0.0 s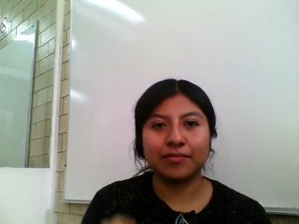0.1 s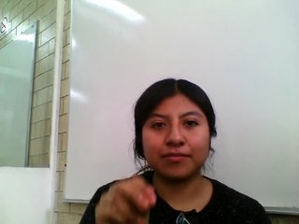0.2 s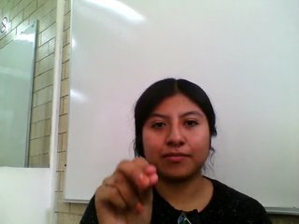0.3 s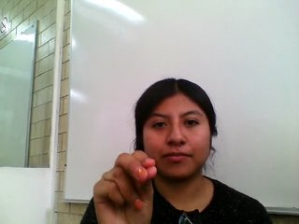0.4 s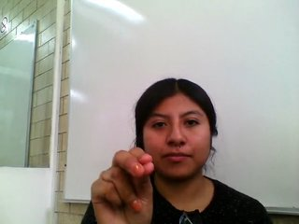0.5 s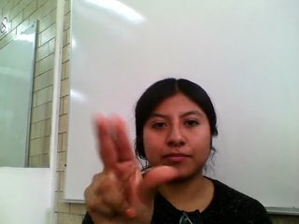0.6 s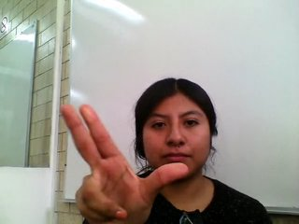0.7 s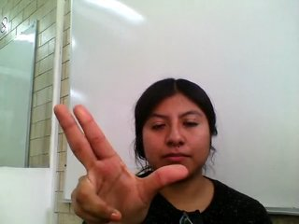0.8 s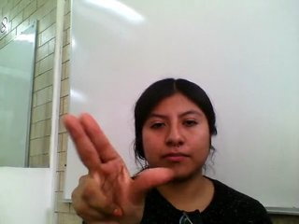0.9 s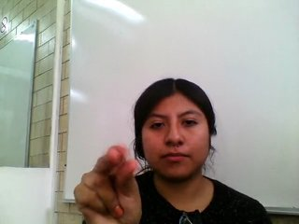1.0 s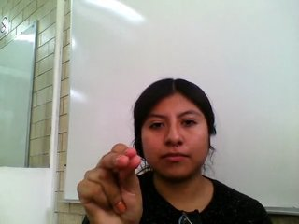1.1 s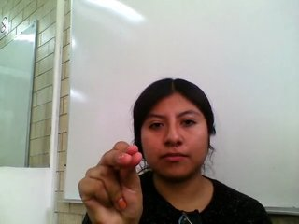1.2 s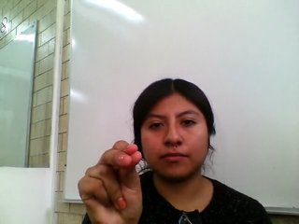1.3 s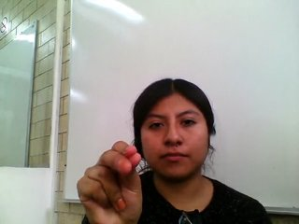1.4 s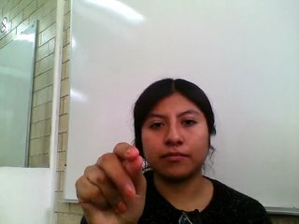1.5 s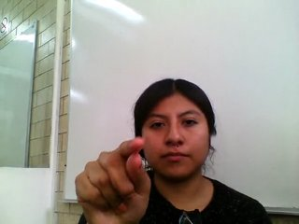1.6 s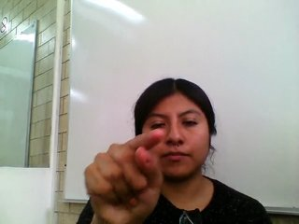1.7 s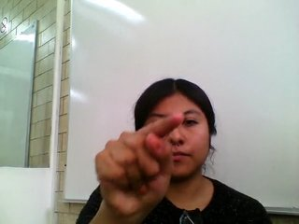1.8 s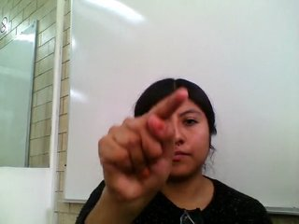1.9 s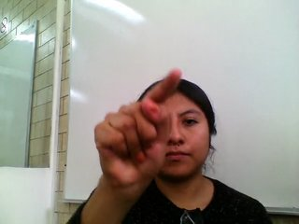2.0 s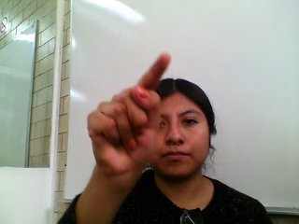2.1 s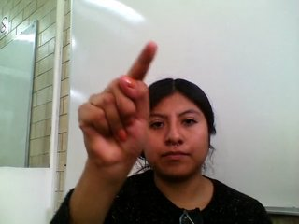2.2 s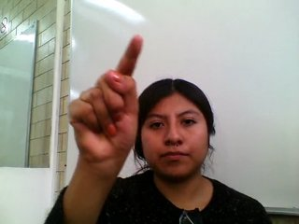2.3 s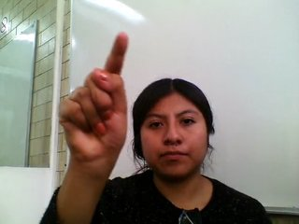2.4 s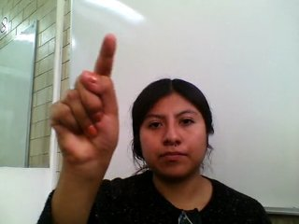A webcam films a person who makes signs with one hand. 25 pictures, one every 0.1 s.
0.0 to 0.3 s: Non-gesture.
0.4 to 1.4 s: Zoom in.
1.5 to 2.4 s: Pointing with one finger.
